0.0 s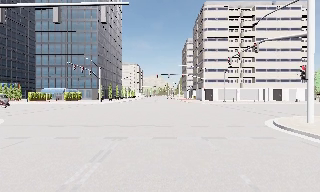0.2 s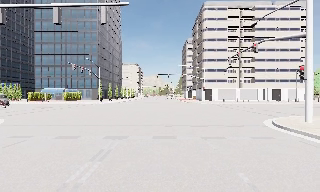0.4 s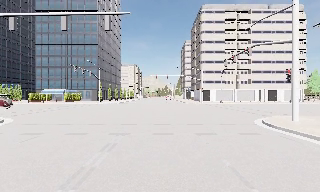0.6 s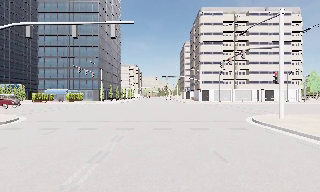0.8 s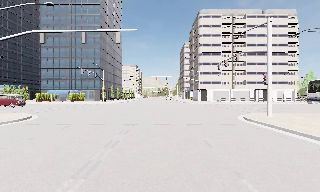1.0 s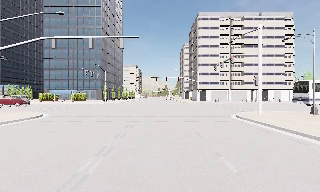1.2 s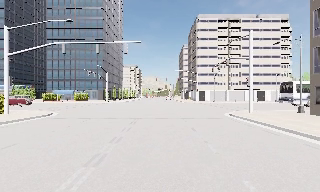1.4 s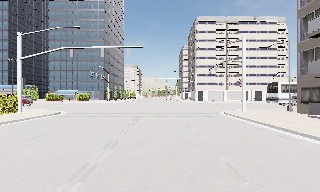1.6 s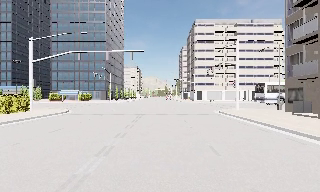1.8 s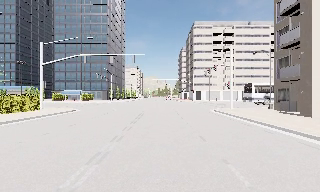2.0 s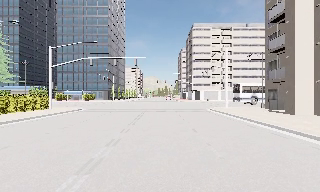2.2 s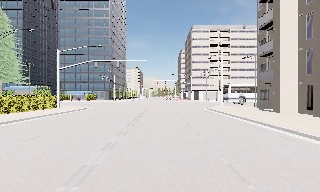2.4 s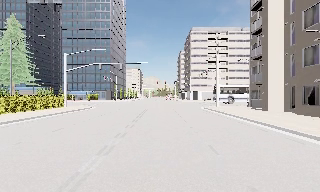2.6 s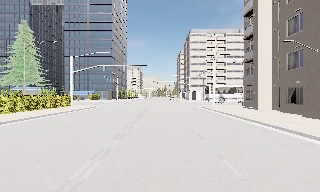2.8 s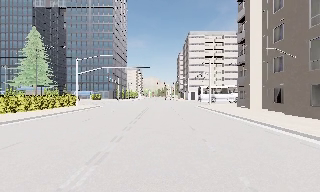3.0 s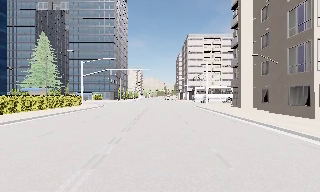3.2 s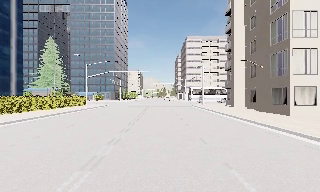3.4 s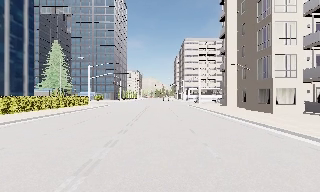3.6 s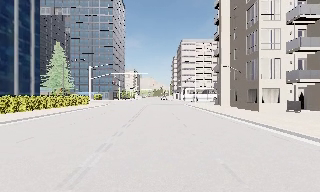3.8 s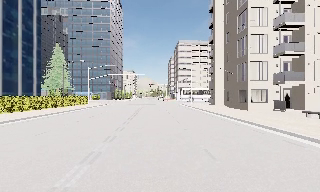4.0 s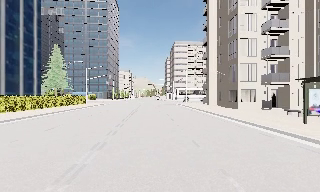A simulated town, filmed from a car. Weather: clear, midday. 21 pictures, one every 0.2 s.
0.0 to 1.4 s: The camera travels backward, about 7 m, so what stands in front gets smaller. It gains speed.
1.4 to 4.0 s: The camera travels backward, about 20 m, so what stands in front gets smaller.
The film runs backward here.
